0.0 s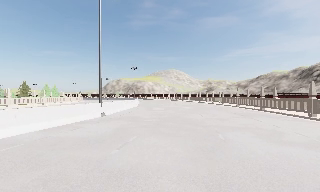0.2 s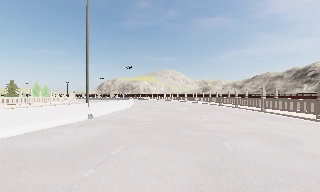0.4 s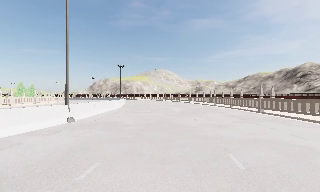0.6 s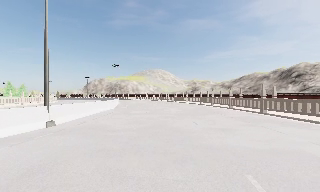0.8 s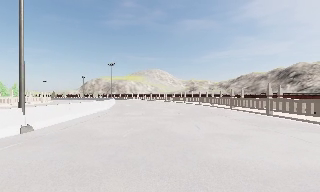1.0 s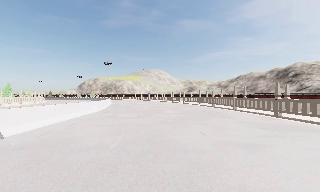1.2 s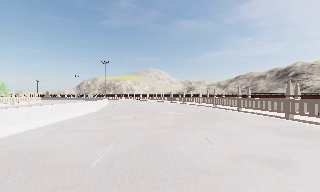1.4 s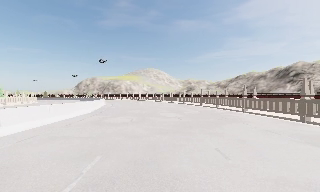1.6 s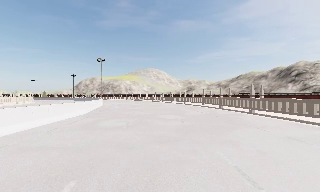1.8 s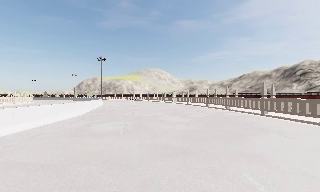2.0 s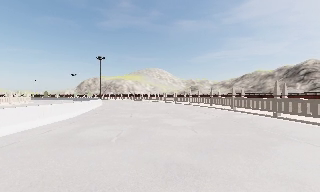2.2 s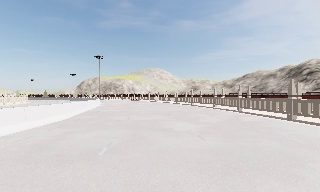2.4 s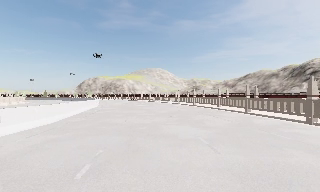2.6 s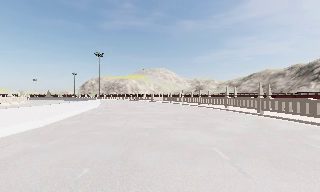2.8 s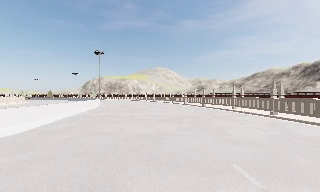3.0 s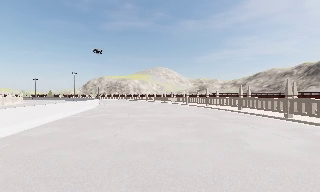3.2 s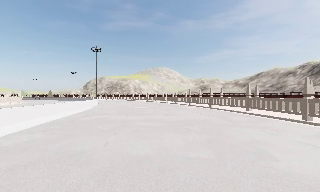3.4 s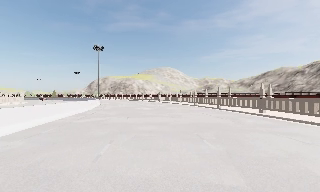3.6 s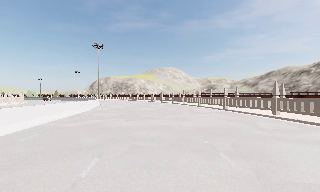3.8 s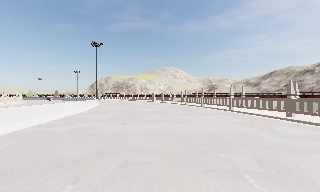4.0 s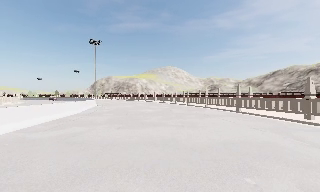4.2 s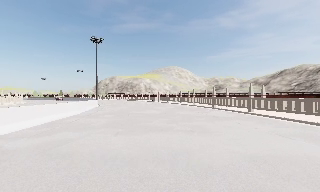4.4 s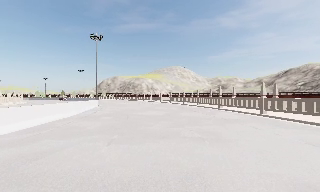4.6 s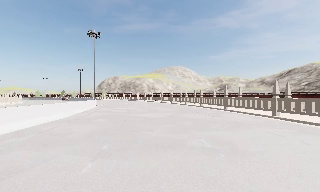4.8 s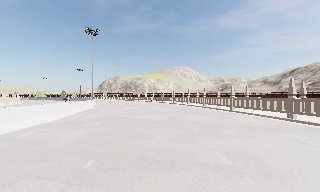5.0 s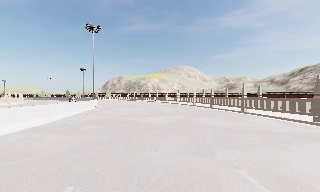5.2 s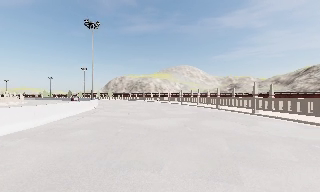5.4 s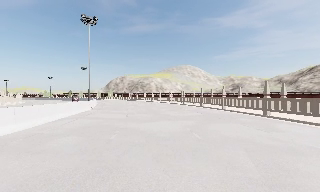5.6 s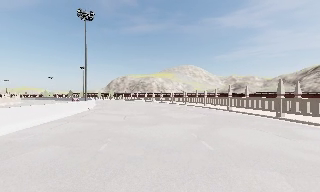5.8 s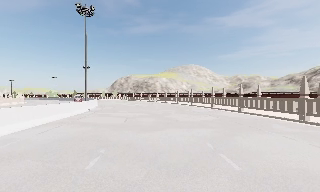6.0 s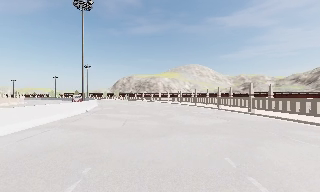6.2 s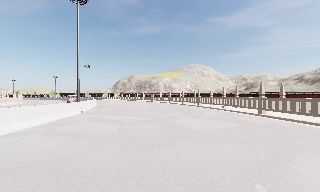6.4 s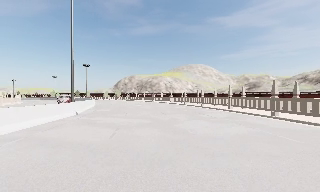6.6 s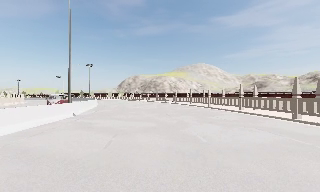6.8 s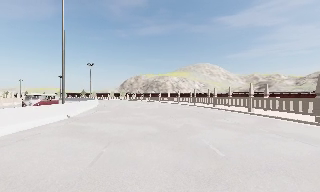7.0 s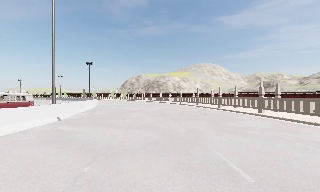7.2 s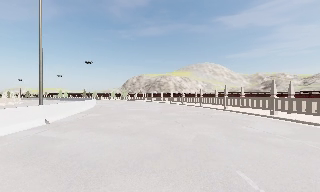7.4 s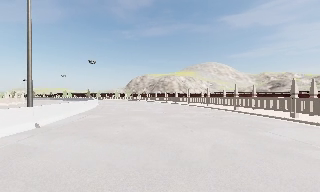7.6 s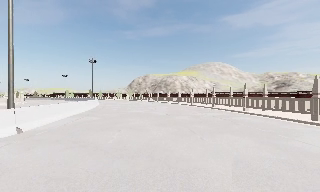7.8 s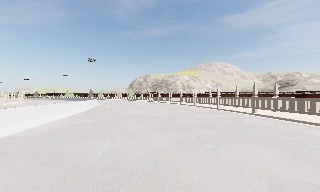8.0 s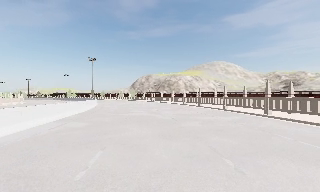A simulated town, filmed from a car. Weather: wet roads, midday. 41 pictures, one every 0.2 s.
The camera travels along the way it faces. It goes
forward.
0.0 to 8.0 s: The camera swings to its left by about 15 degrees, and the scene slides to the right. It travels forward, about 55 m, so what stands in front looms larger.
The film runs forward here.
